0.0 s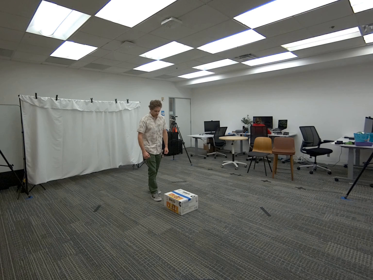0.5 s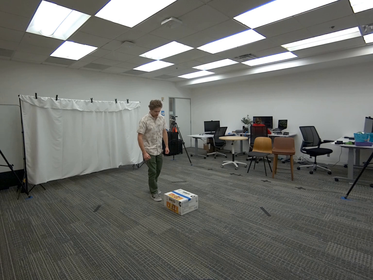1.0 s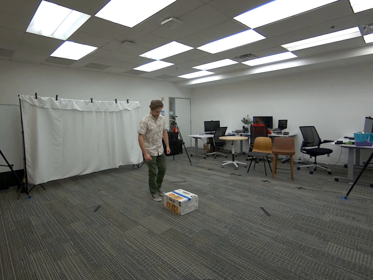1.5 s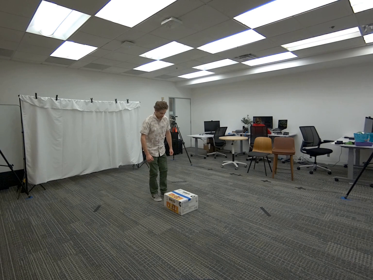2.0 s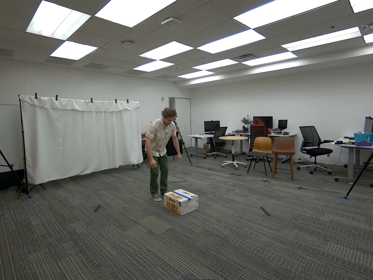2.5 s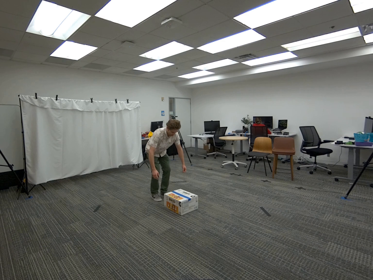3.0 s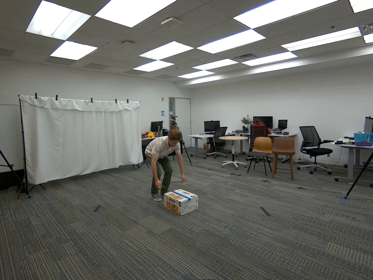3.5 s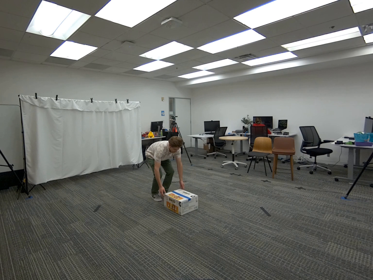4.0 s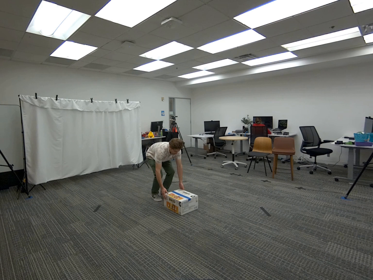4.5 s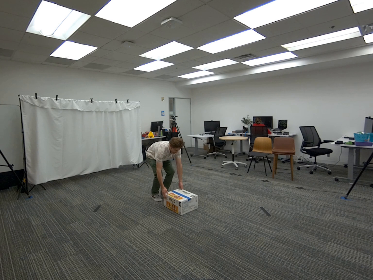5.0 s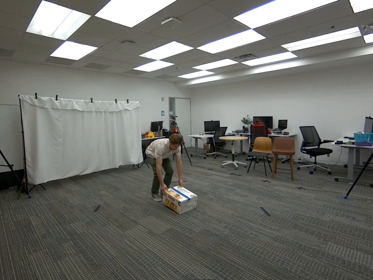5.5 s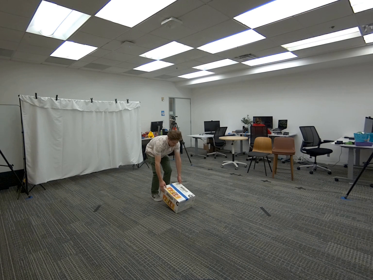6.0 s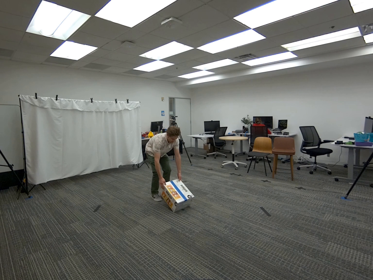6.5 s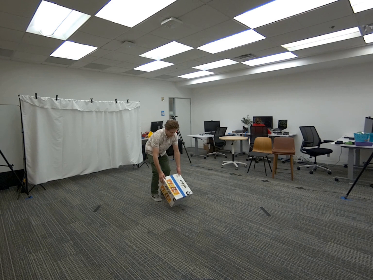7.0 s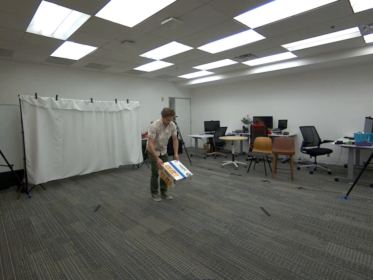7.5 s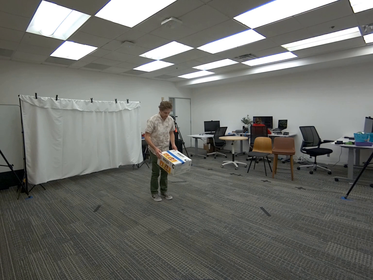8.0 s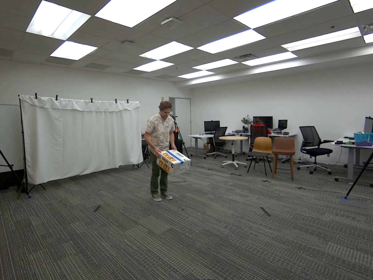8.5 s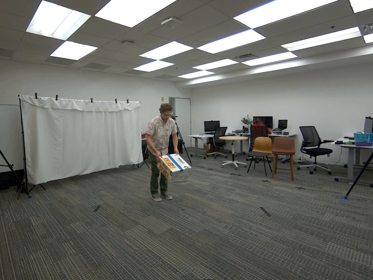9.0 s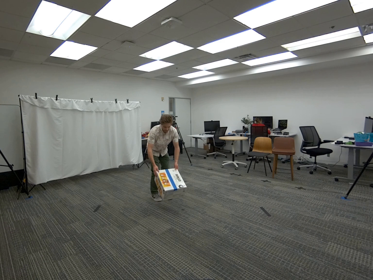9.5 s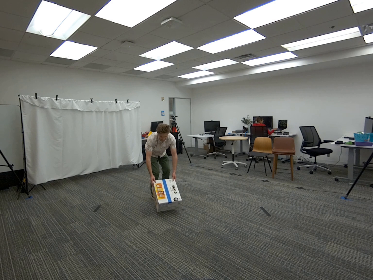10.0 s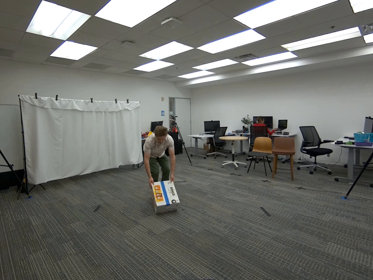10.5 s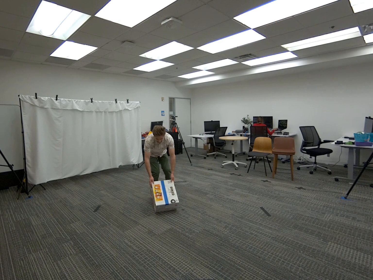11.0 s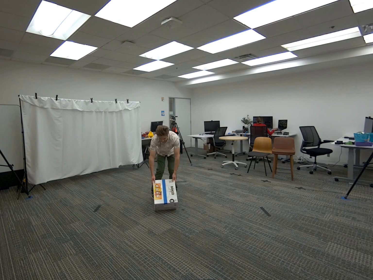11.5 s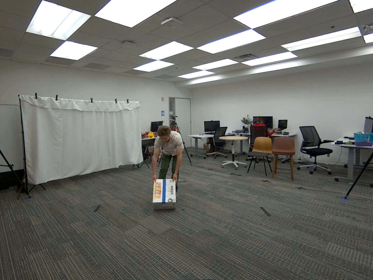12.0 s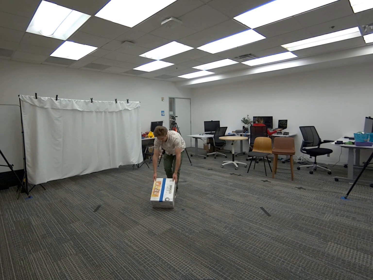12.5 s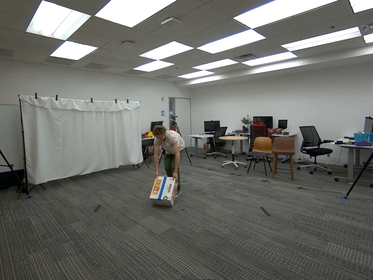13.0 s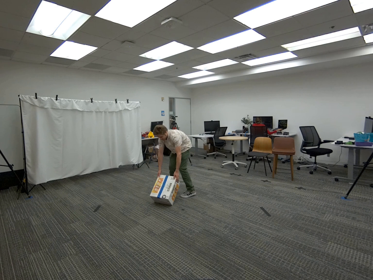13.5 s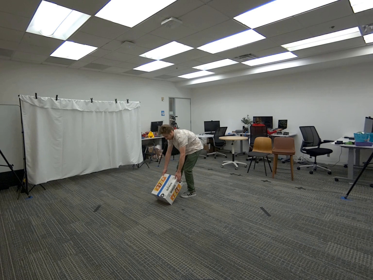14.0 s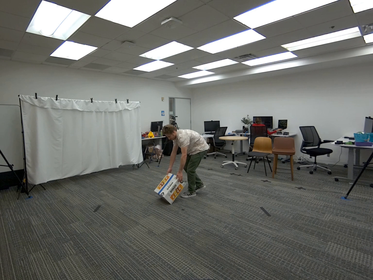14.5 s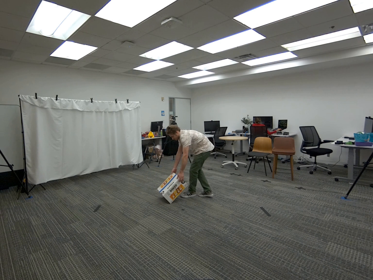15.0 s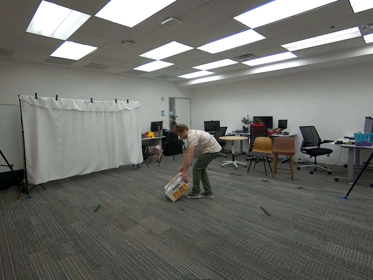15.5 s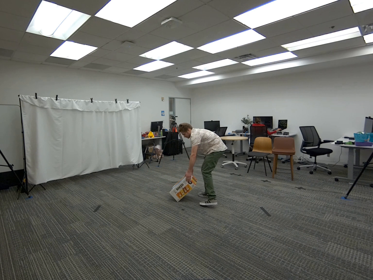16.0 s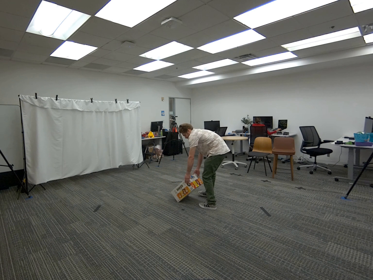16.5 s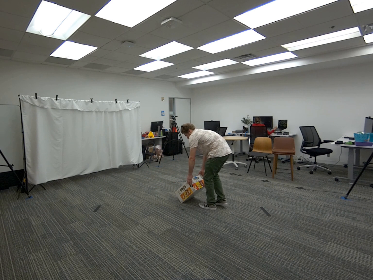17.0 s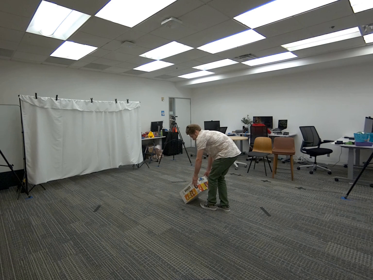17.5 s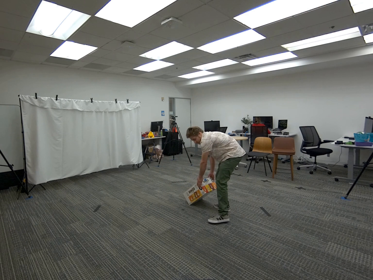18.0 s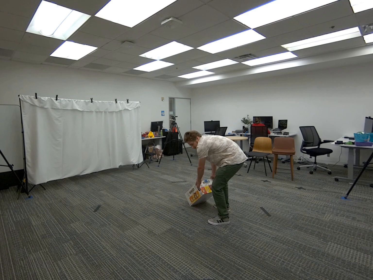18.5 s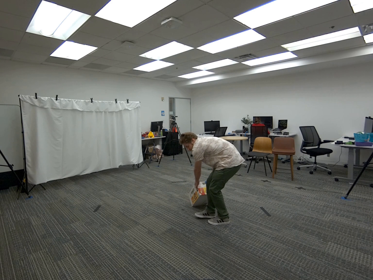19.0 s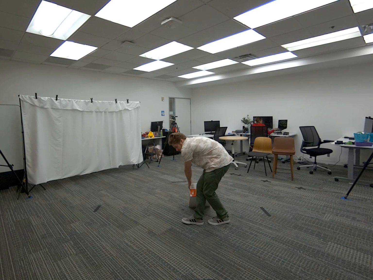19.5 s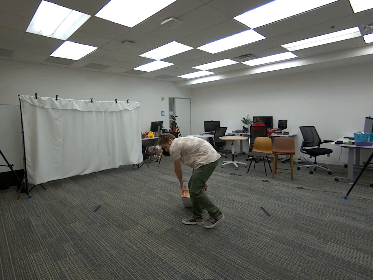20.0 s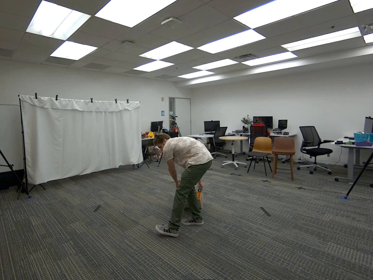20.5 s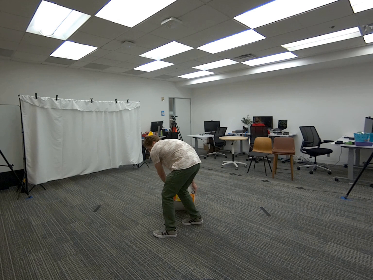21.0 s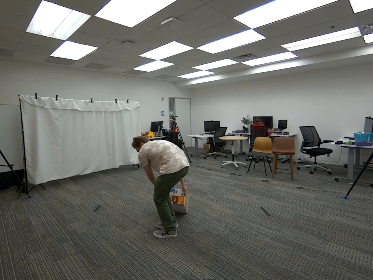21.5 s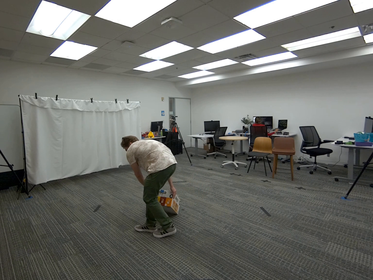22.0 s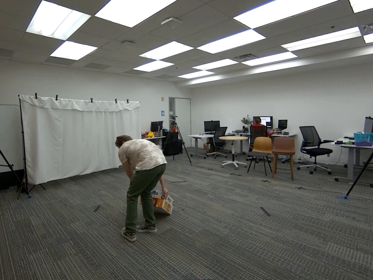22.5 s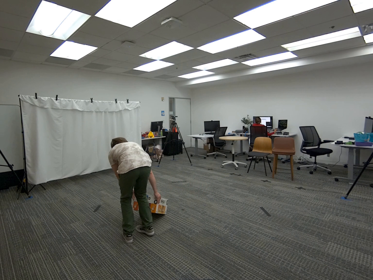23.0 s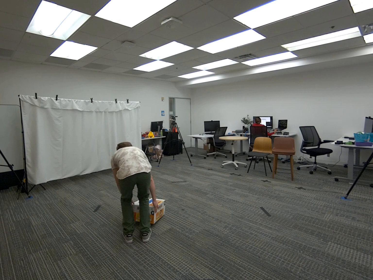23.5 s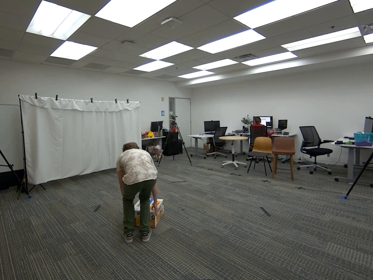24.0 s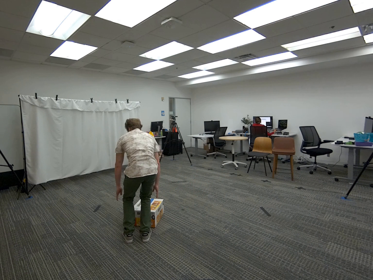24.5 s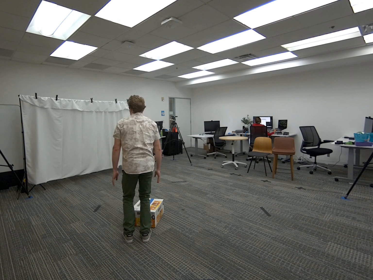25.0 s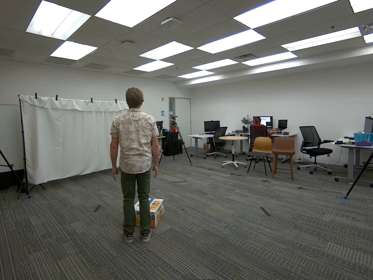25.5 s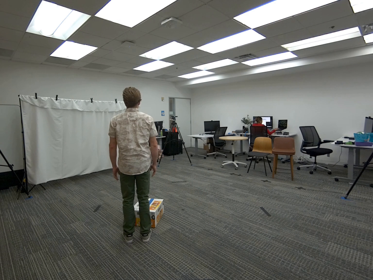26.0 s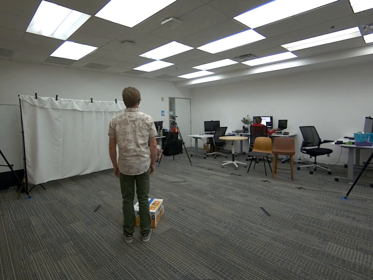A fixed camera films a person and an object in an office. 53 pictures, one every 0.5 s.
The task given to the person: Walk over to the snack box. Pick up the box with both hands to drag the box within the bounding area until end of sequence. Leave the box on the ground when finished.
